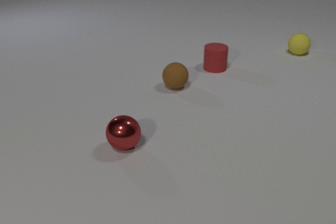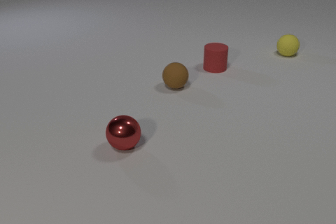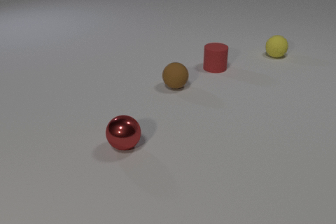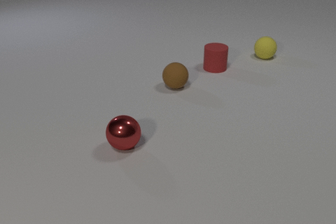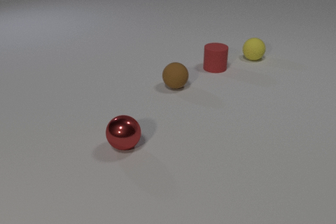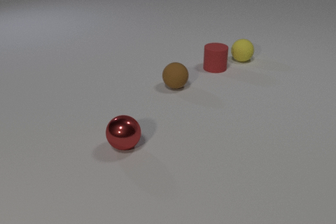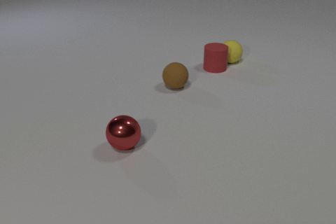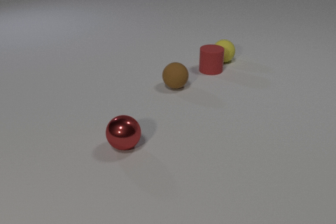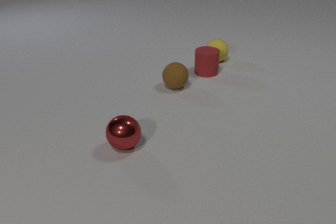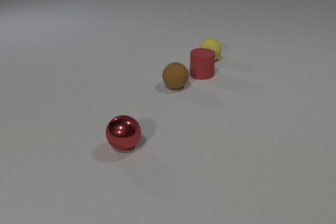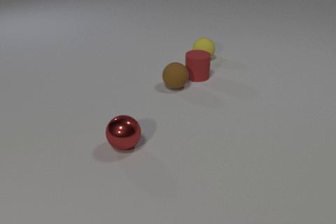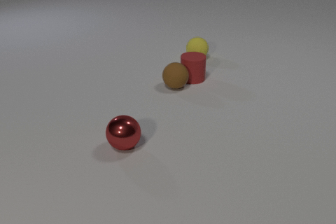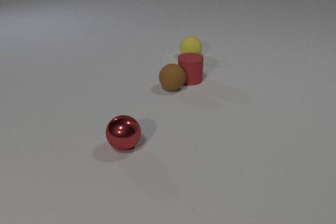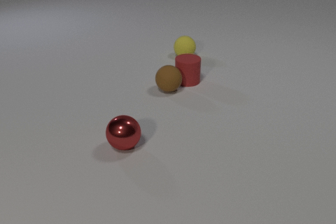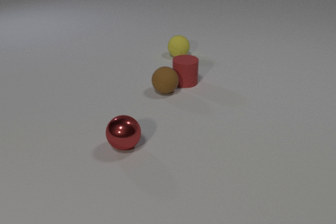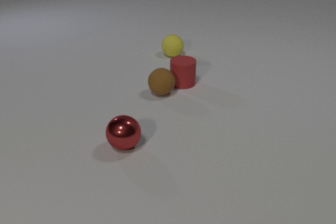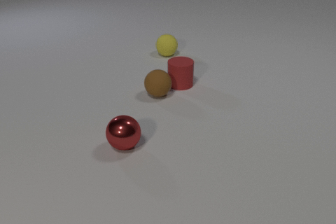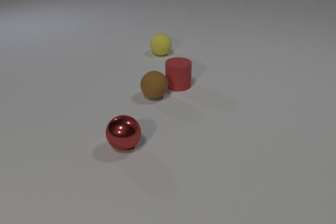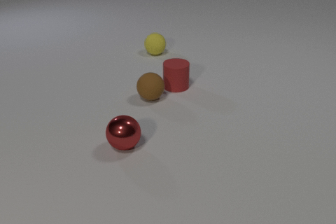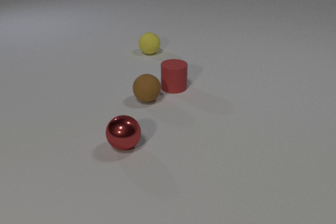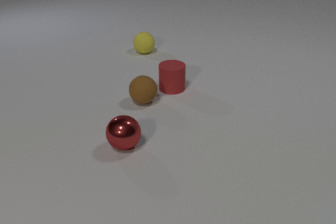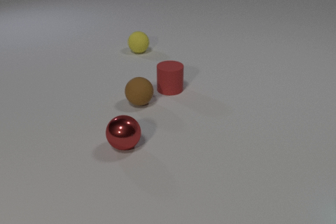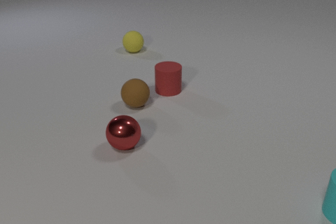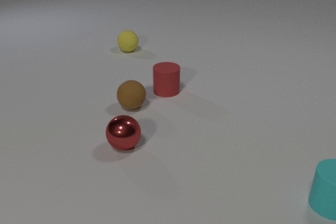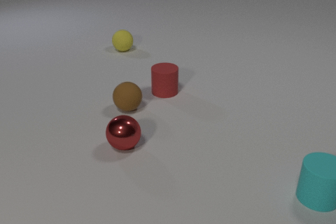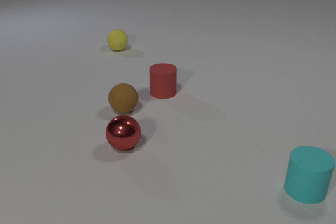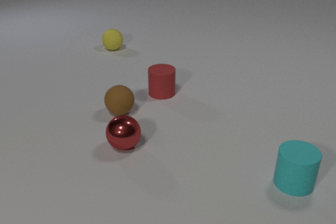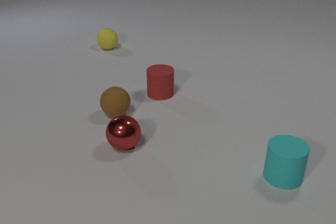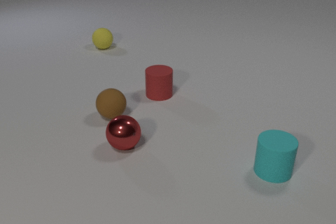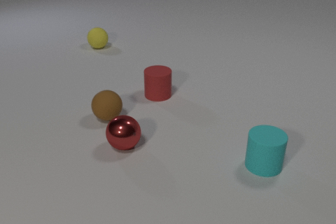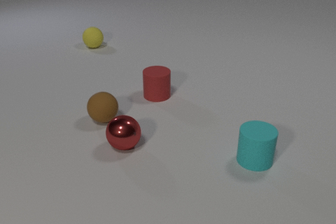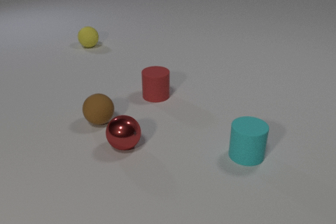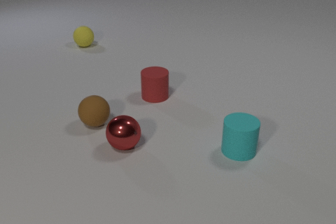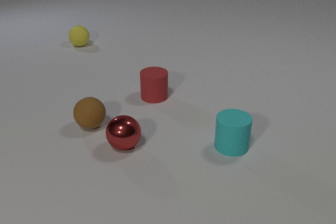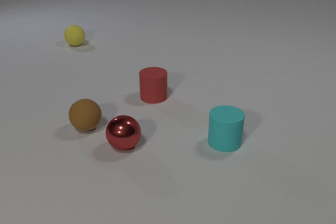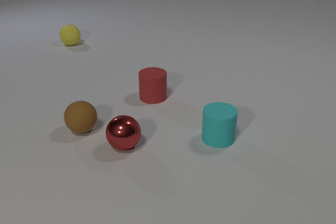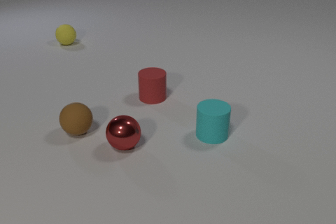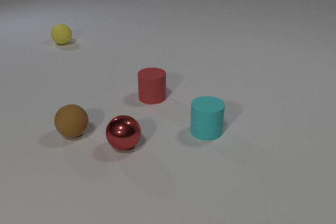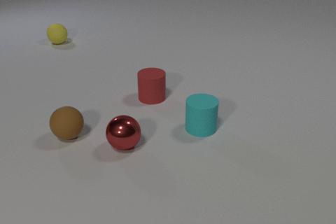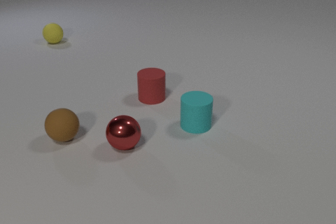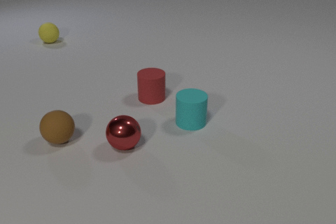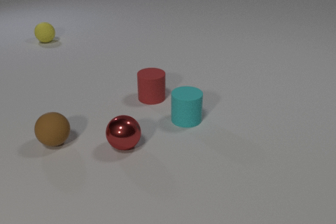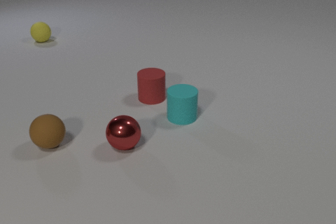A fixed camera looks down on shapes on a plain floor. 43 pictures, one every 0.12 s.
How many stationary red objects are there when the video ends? 2.
What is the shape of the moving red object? cylinder.
How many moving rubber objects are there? 4.
0.00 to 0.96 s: The yellow rubber sphere rolls to the left and toward the camera. The red rubber cylinder slides toward the camera and to the left. The yellow rubber sphere and the red rubber cylinder collide.
0.96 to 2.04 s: The yellow rubber sphere rolls to the left. The red rubber cylinder slides toward the camera and to the left. The brown rubber sphere rolls toward the camera and to the left. The red rubber cylinder and the brown rubber sphere collide.
2.04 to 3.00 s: The yellow rubber sphere rolls to the left. The red rubber cylinder slides toward the camera and to the left. The brown rubber sphere rolls to the left and toward the camera. The cyan rubber cylinder comes in at the right edge, slides to the left and away from the camera.
3.00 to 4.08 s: The yellow rubber sphere rolls to the left and away from the camera. The red rubber cylinder slides to the left and toward the camera. The brown rubber sphere rolls to the left and toward the camera. The cyan rubber cylinder slides to the left and away from the camera.
4.08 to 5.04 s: The yellow rubber sphere rolls to the left and away from the camera. The brown rubber sphere rolls to the left and toward the camera. The cyan rubber cylinder slides to the left and away from the camera.
